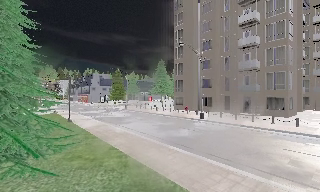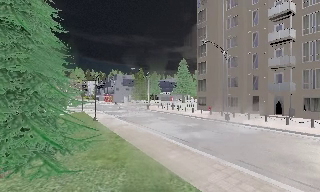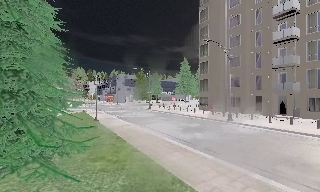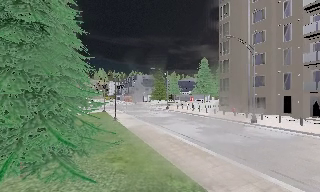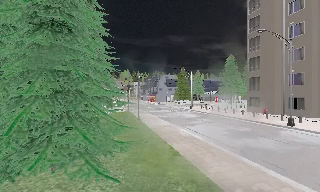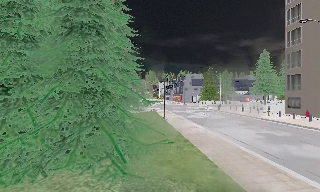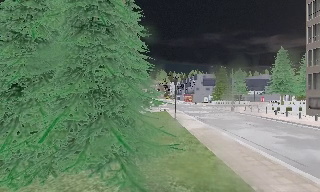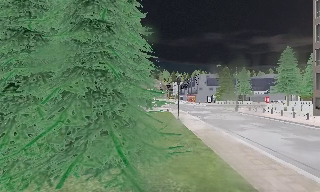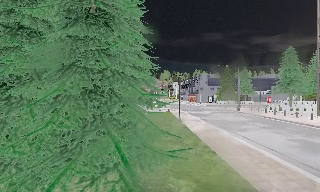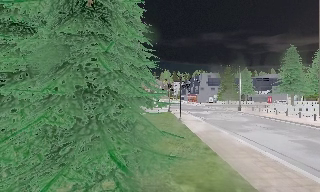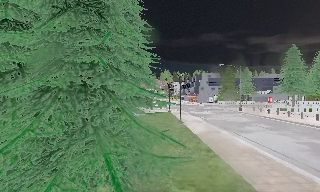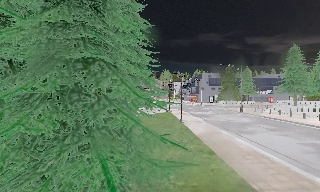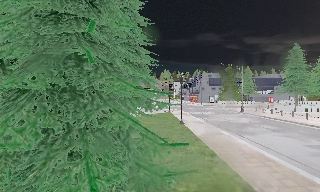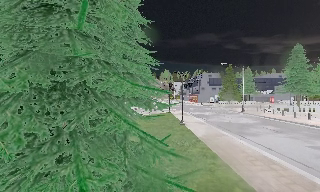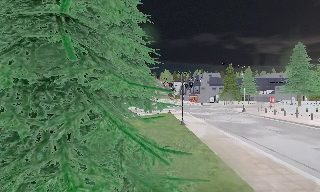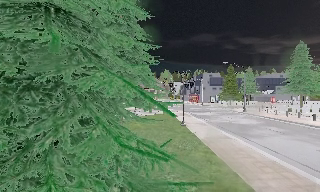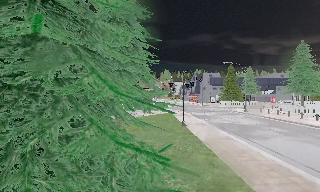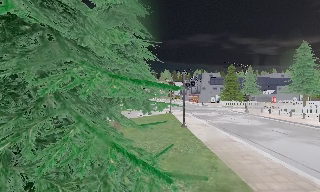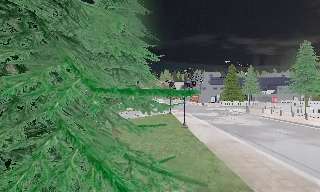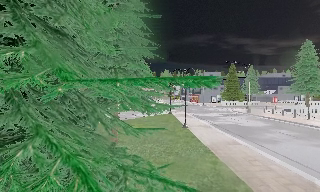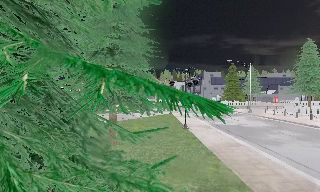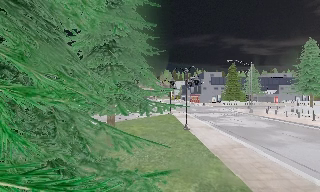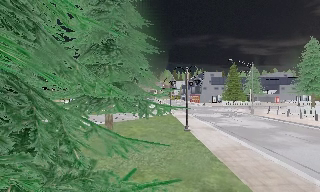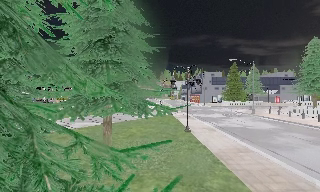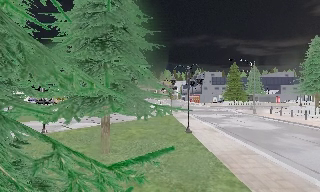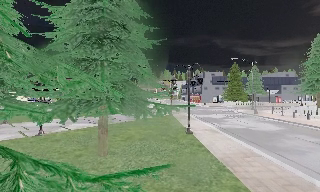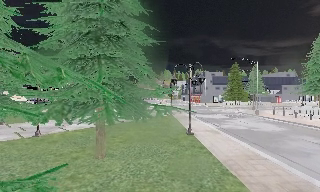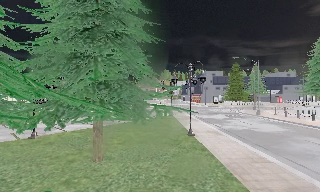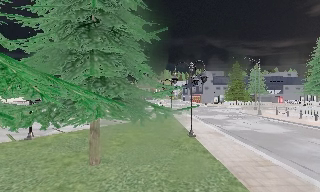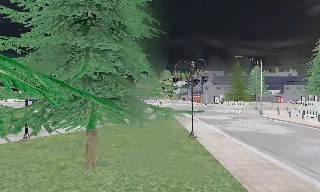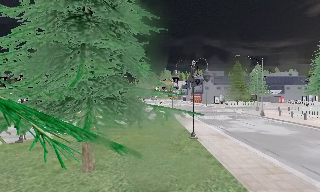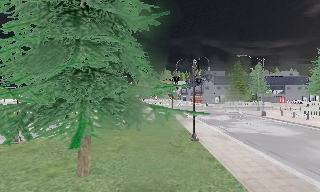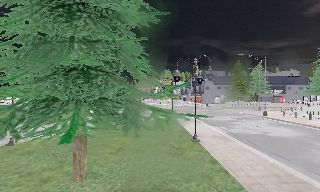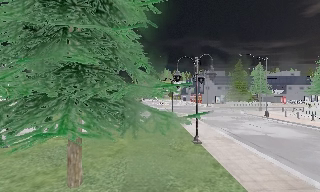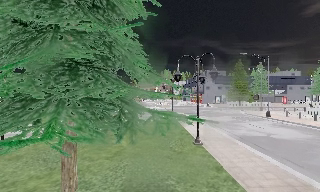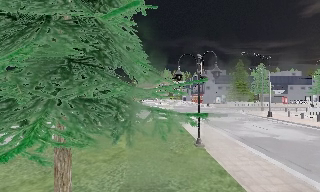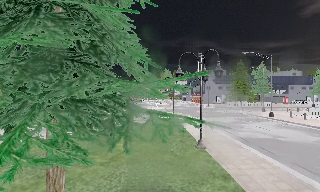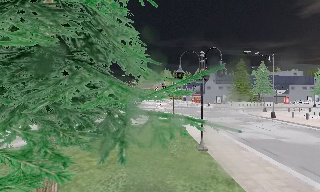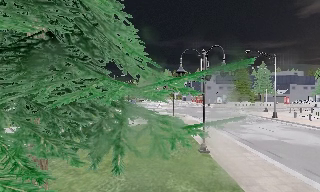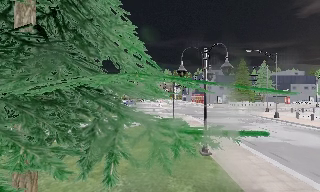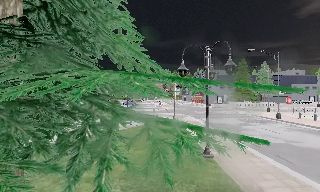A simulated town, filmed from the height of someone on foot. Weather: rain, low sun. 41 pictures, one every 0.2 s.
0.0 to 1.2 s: The camera pans to its left, which is counterclockwise from overhead, by about 35 degrees. It travels forward, about 1.5 m.
1.2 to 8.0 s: The camera travels forward, about 10 m, so what stands in front looms larger.
The film runs forward here.
